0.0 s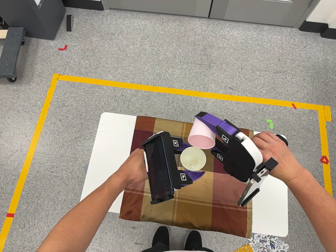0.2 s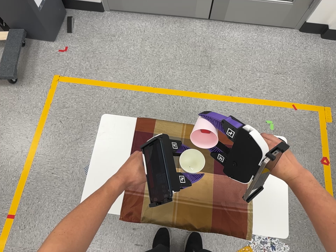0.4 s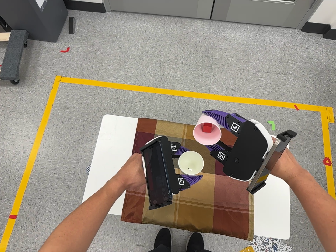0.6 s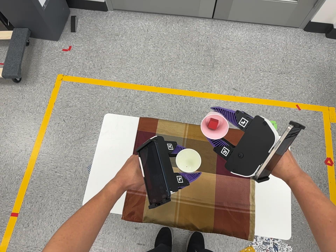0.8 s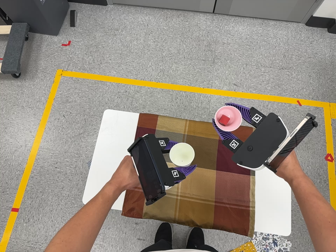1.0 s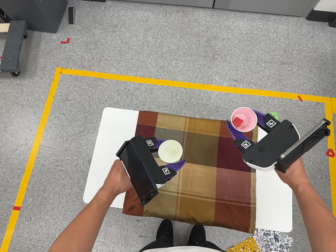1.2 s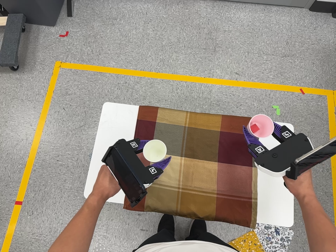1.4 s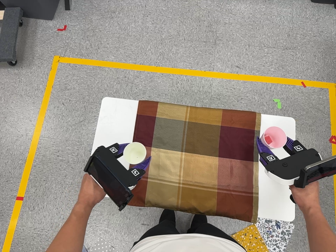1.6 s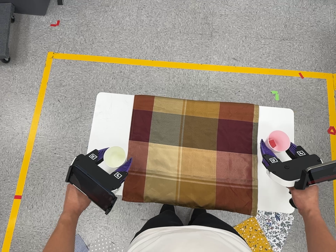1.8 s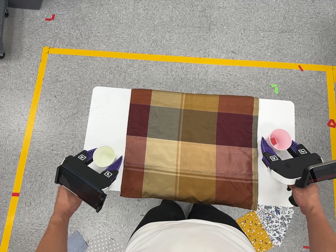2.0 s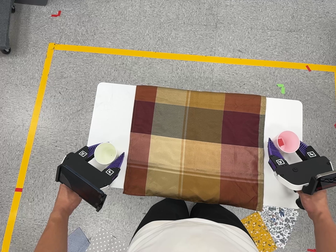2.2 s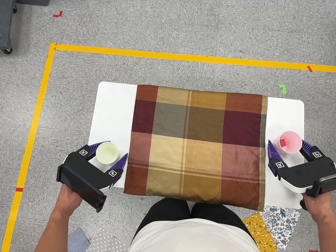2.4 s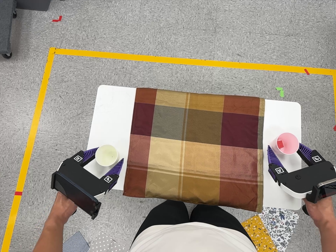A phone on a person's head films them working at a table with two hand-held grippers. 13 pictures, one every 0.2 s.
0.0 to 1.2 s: The camera shifts only a little, or ends up much as it began.
1.2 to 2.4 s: The camera travels forward, about 6 cm, so what stands in front looms larger.
The film runs backward here.
